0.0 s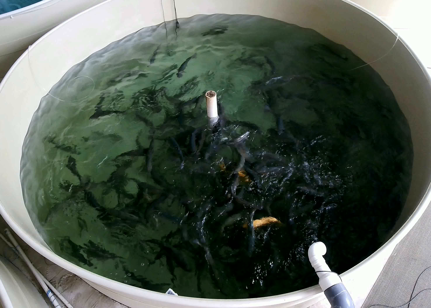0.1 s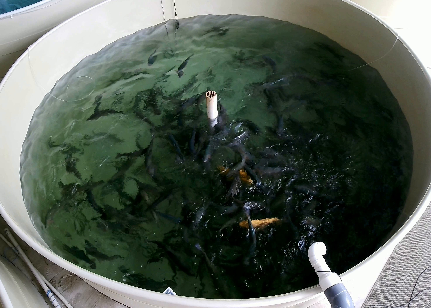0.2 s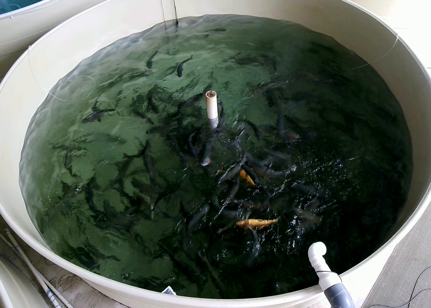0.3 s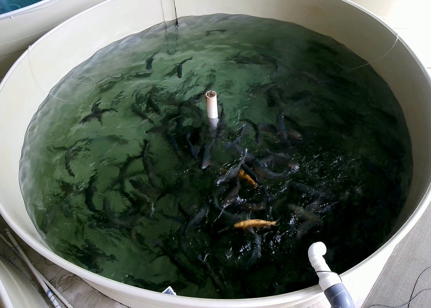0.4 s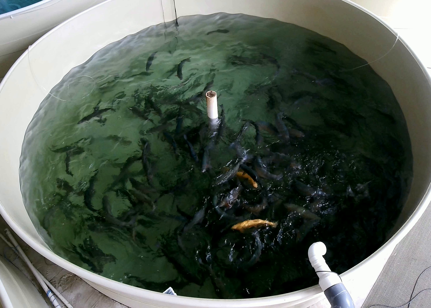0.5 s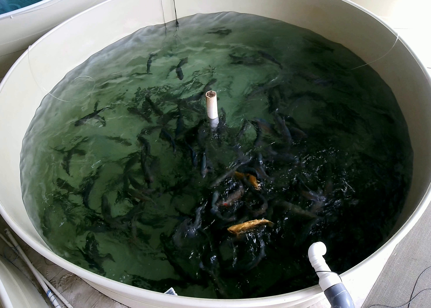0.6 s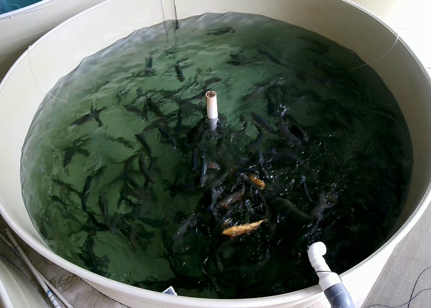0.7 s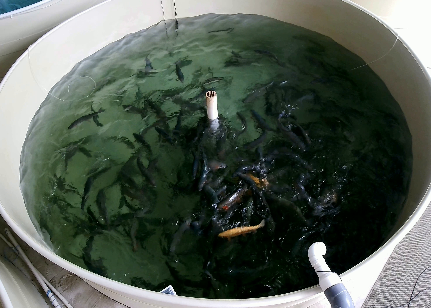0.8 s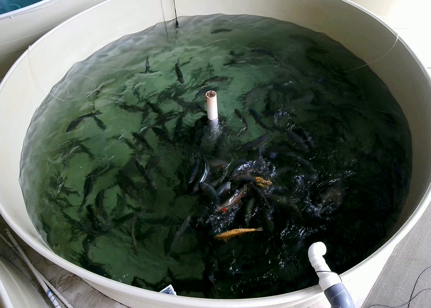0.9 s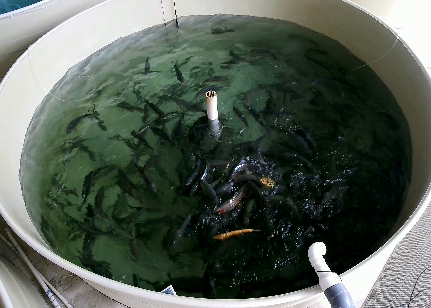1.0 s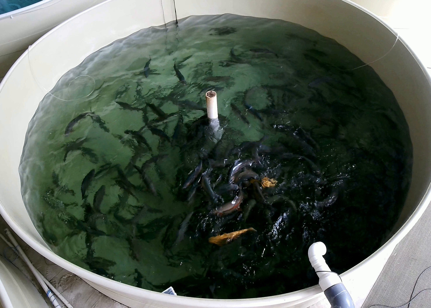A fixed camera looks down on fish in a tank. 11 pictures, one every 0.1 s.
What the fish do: Weak feeding.
